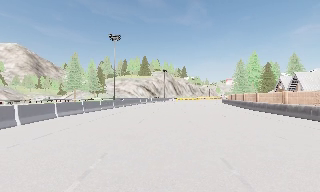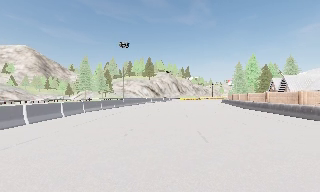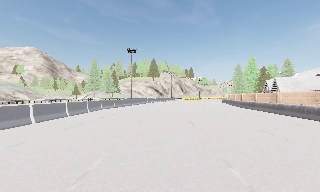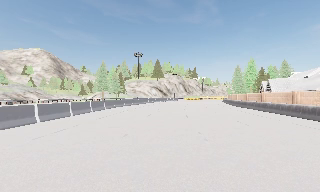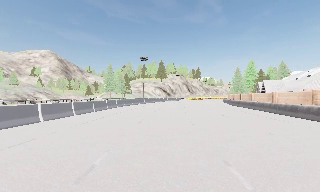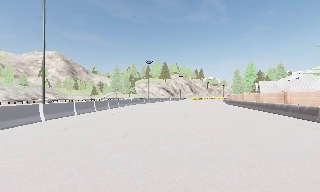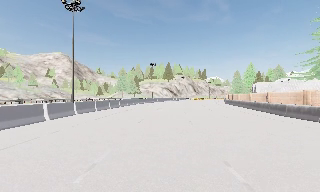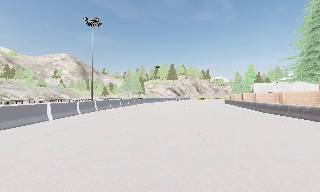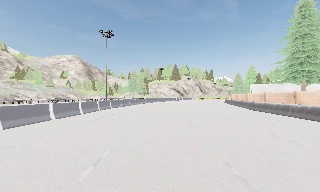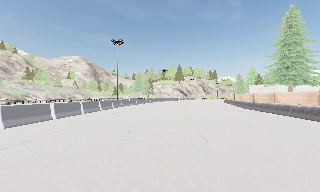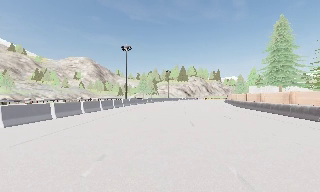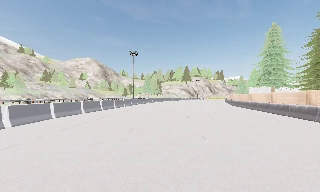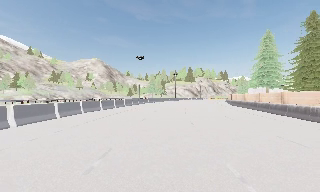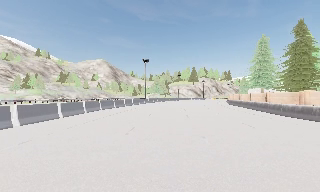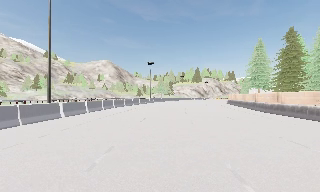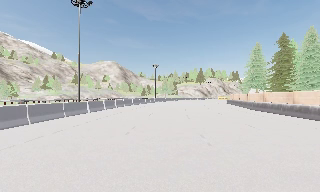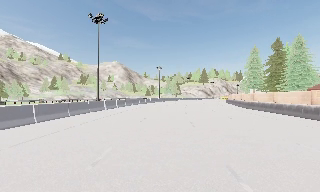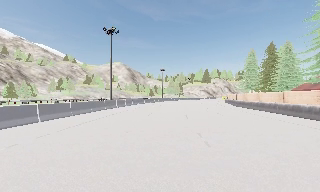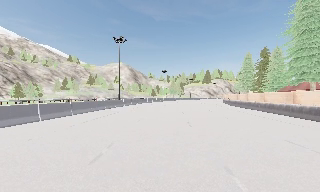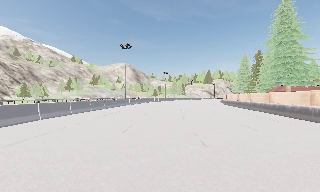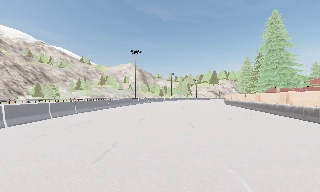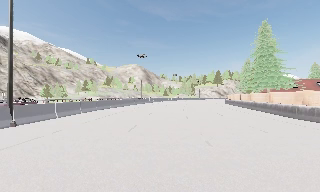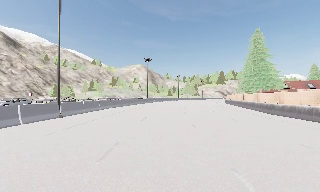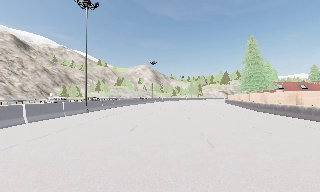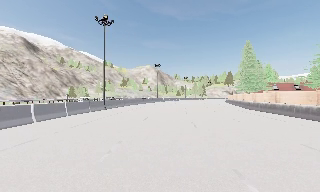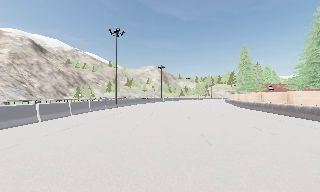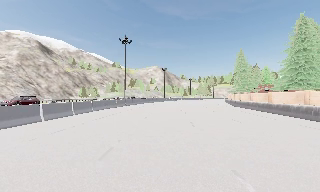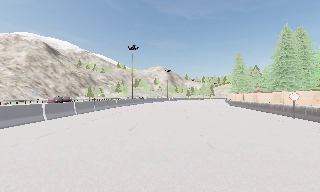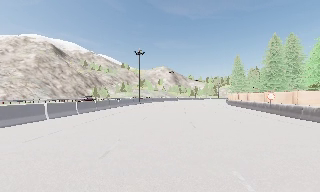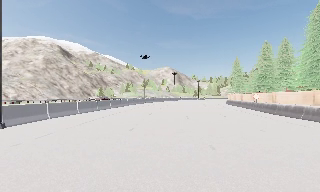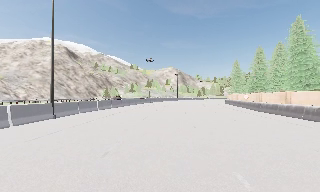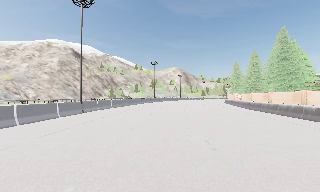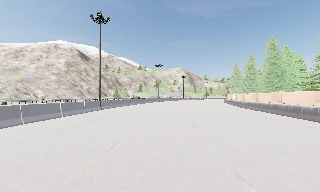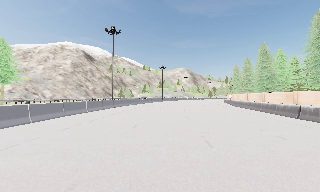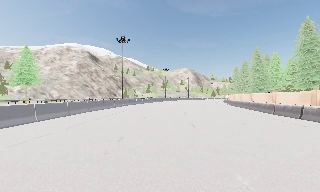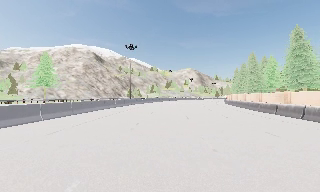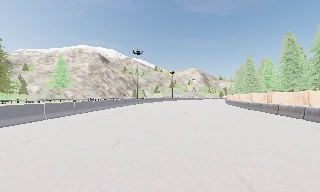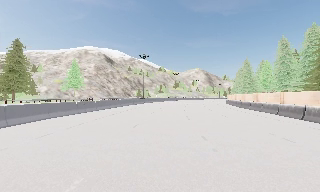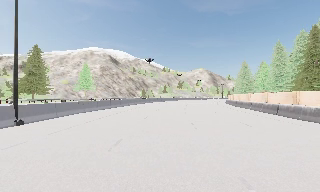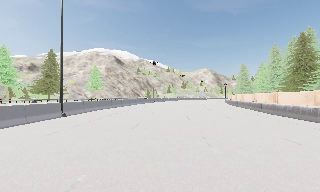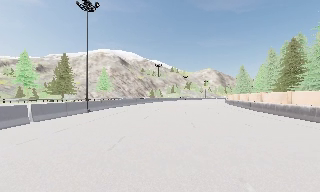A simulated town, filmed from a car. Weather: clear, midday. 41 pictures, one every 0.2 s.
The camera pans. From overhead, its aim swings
counterclockwise.
The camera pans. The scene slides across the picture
to the right.
0.0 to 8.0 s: The camera swings to its left by about 55 degrees, and the scene slides to the right. It travels backward, about 145 m.
The film runs backward here.
